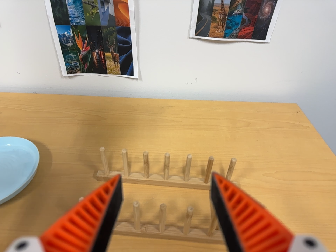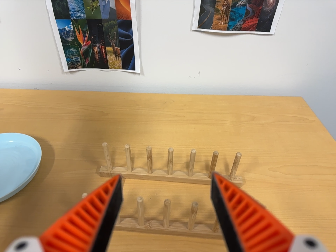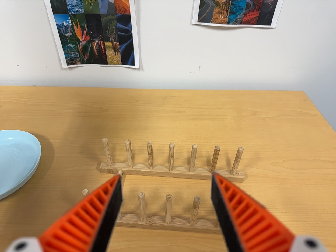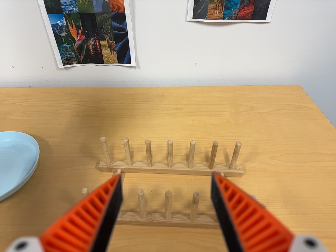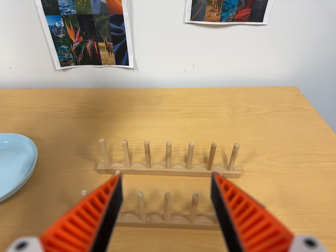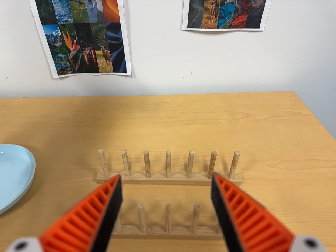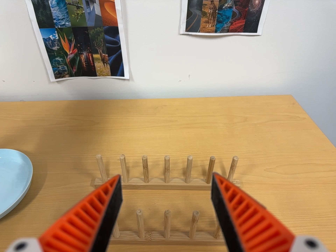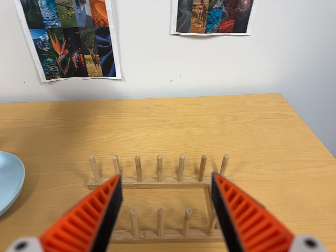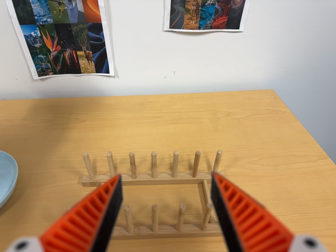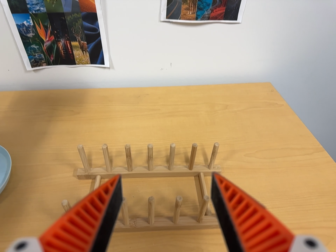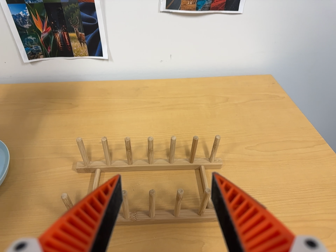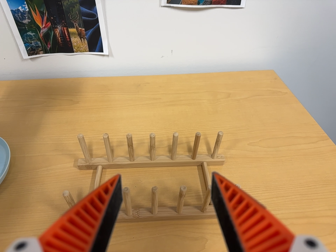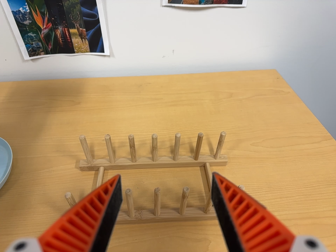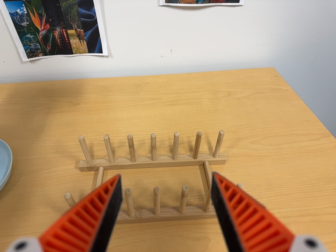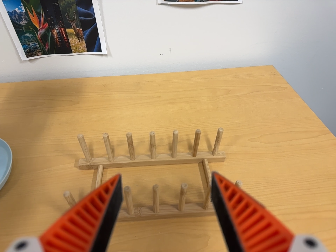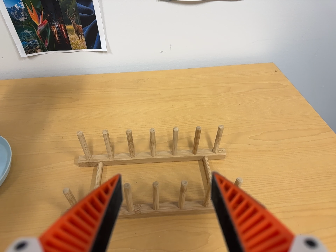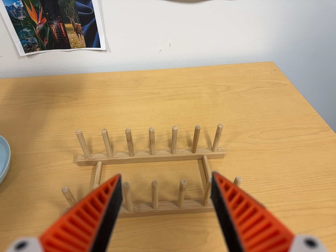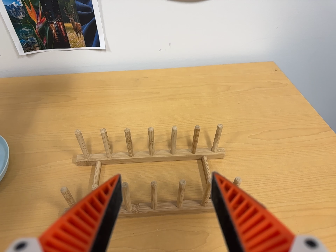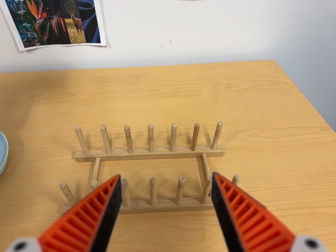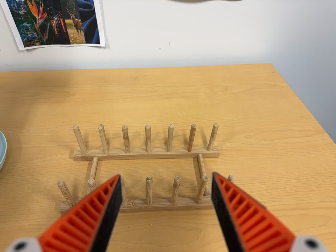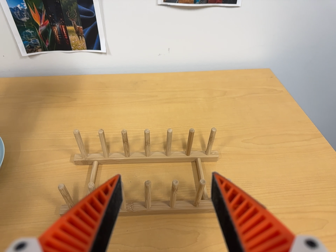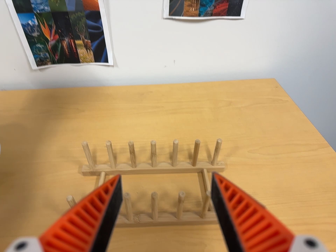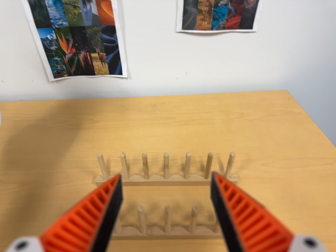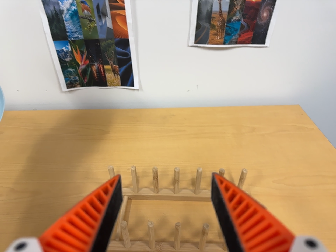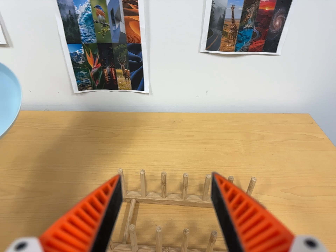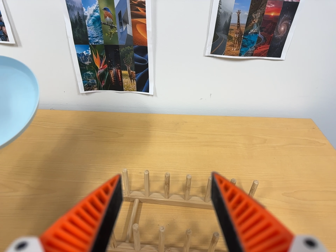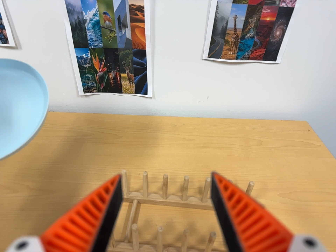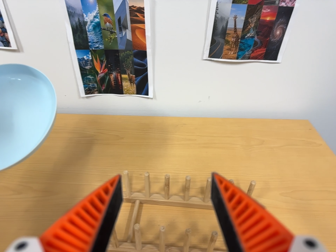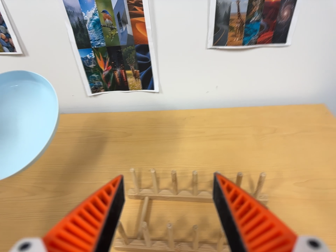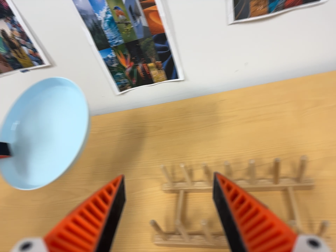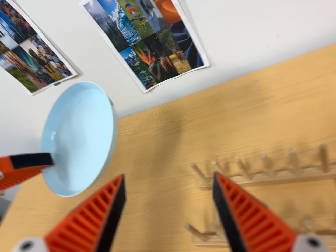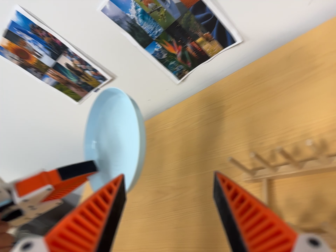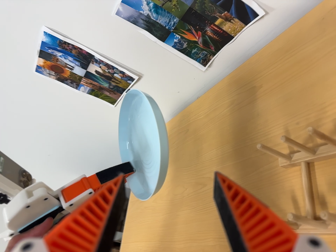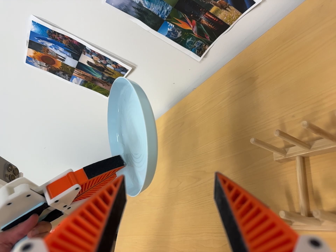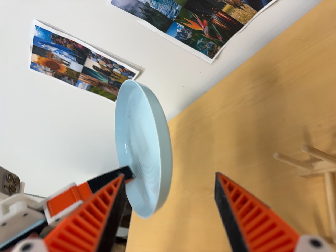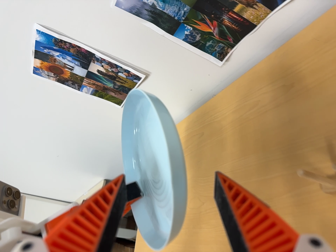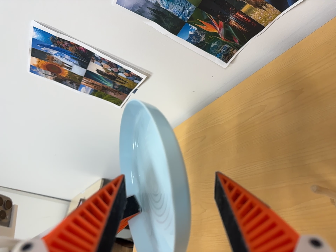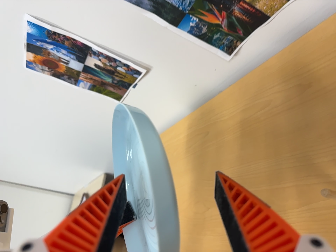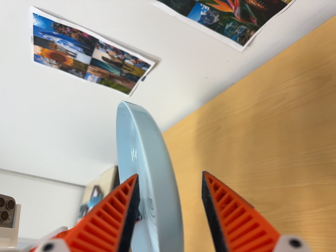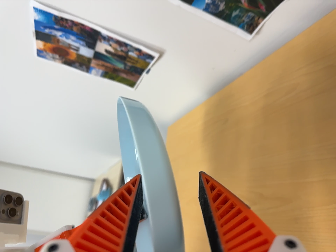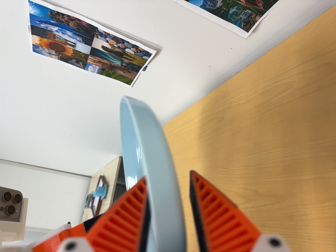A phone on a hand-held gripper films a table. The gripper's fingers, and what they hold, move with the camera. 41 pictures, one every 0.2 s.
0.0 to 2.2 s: The camera shifts only a little, or ends up much as it began.
2.2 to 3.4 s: The camera keeps its place and its aim.
3.4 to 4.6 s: The camera shifts only a little, or ends up much as it began.
4.6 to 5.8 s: The camera swings to its left by about 15 degrees, and the scene slides to the right. It travels to its right, about 5 cm. It rolls about its line of sight by about 10 degrees, and the scene rotates counterclockwise.
5.8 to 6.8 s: The camera pans to its left by about 35 degrees. It travels to its right, forward and toward the top of its view, about 16 cm. Its aim tips toward the bottom of its view by about 10 degrees. It rolls about its line of sight by about 25 degrees, and the scene rotates counterclockwise.
6.8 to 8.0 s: The camera travels forward and toward the top of its view, about 12 cm, so what stands in front looms larger.
The film runs forward here.
